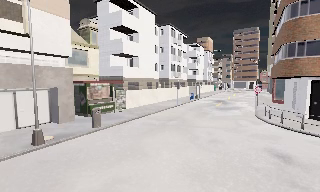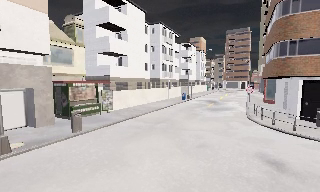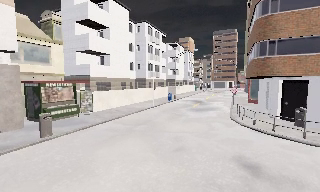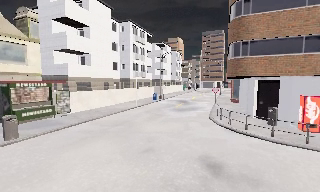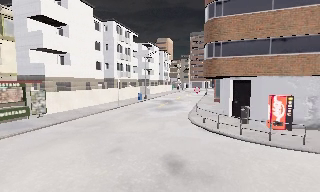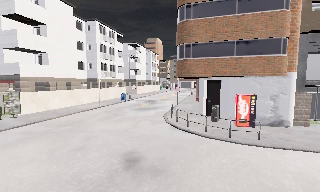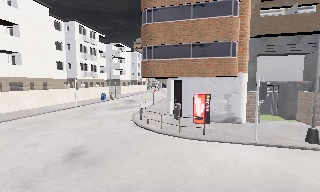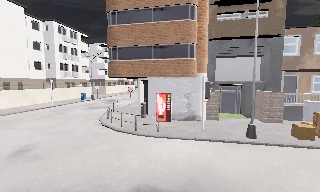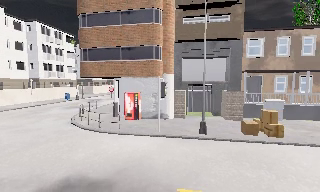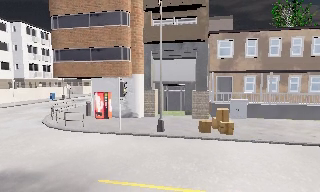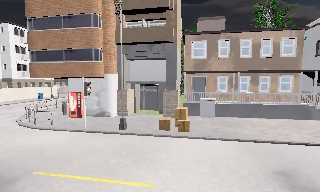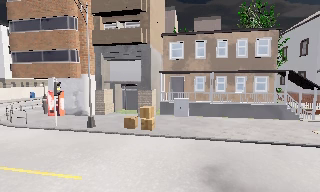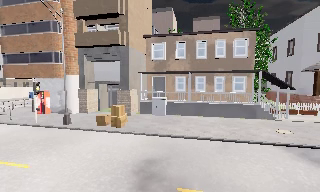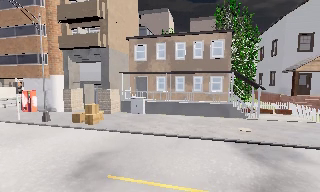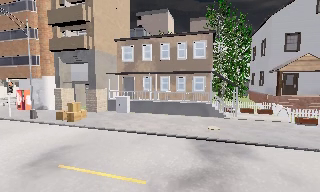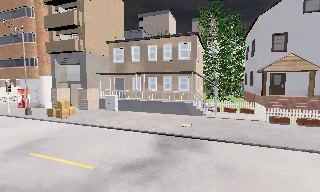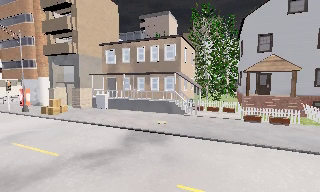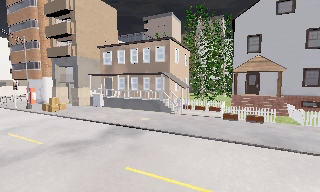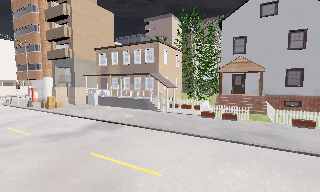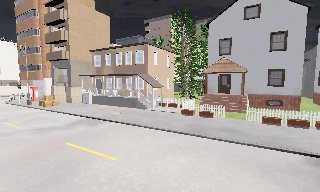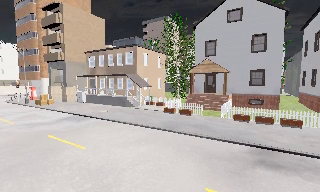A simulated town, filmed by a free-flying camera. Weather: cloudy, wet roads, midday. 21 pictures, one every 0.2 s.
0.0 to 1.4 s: The camera swings to its right by about 20 degrees, and the scene slides to the left. It travels to its right, about 9 m, so close, fixed things drift to the left. It gains speed.
1.4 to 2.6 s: The camera travels to its right, about 14 m, so close, fixed things drift to the left.
2.6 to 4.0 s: The camera pans to its left, which is counterclockwise from overhead, by about 15 degrees. It travels to its right and backward, about 15 m, so close, fixed things drift to the left.
The film runs forward here.
